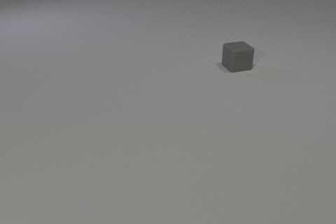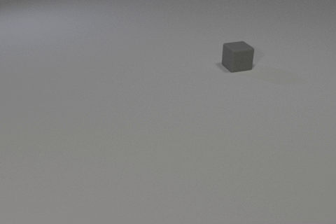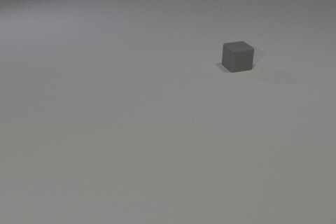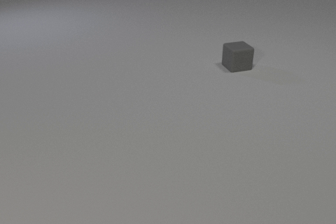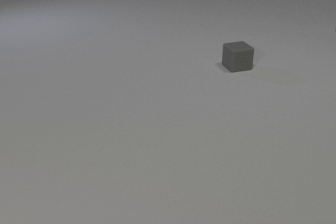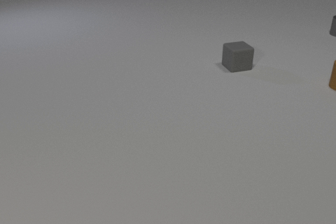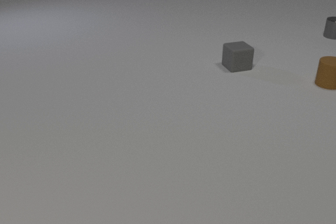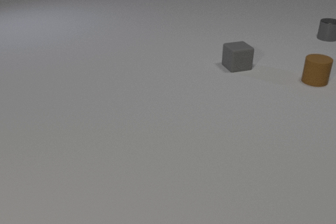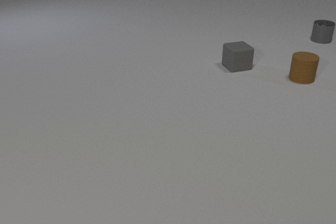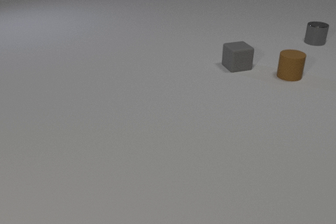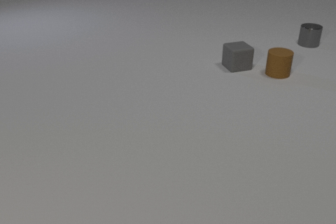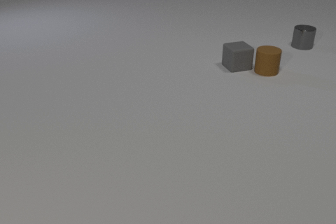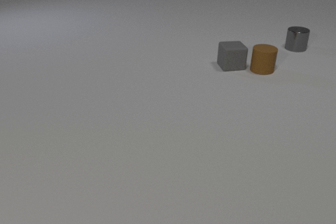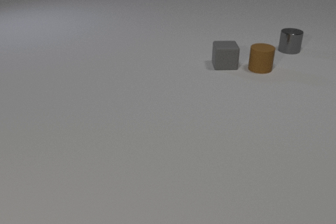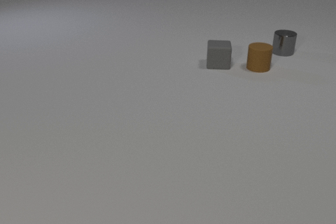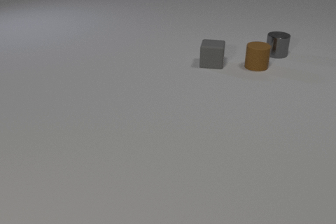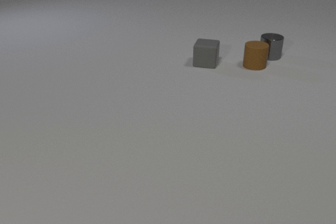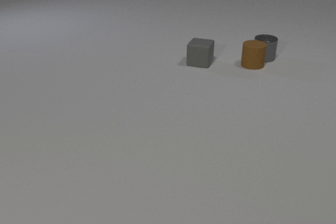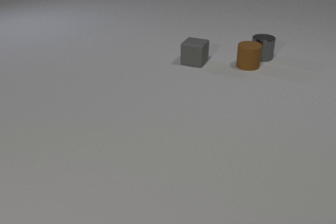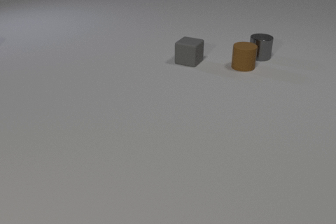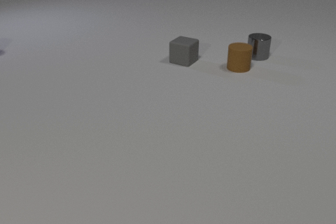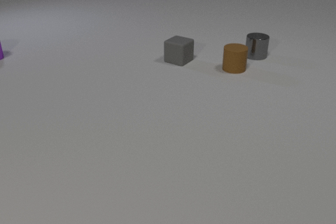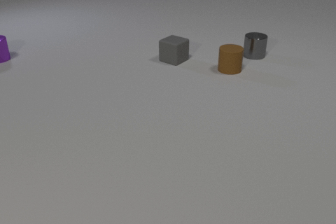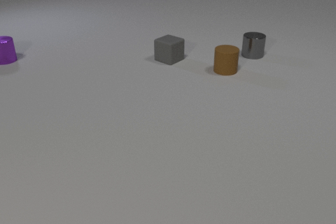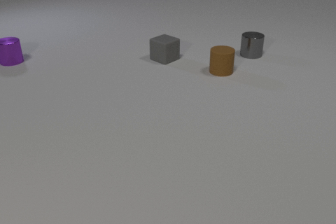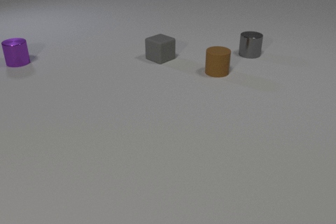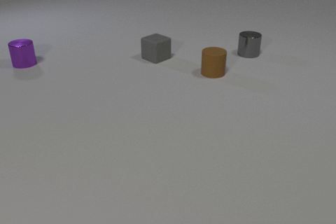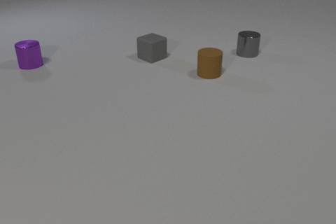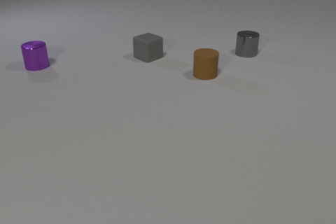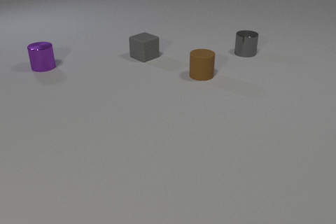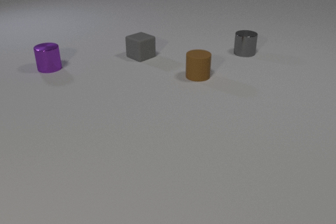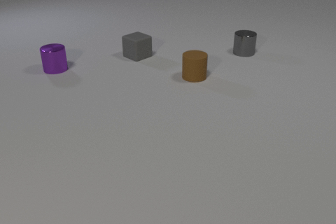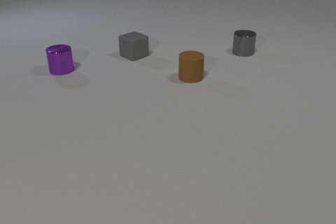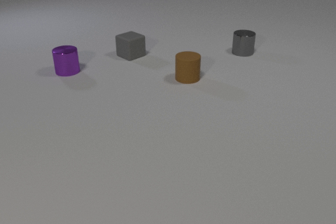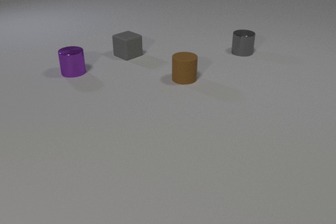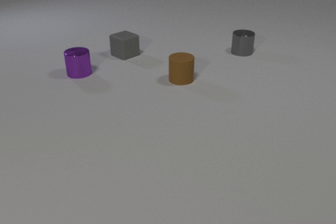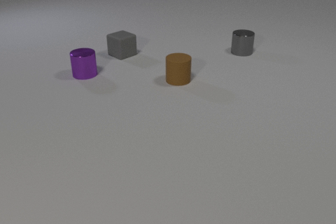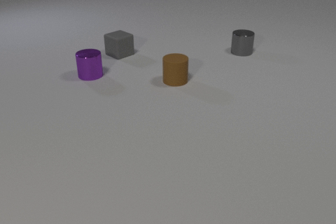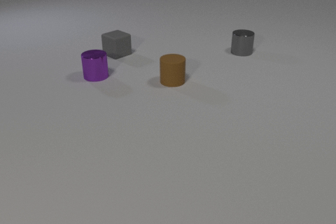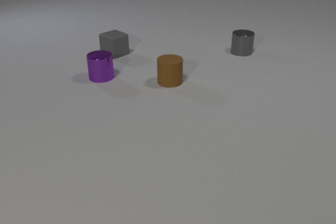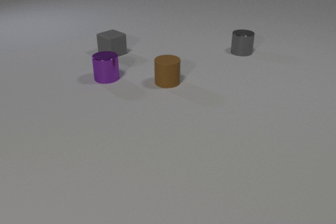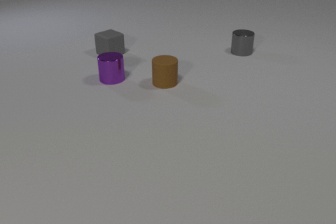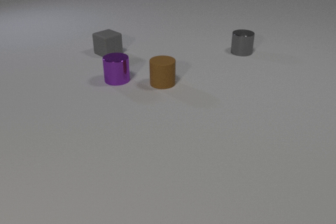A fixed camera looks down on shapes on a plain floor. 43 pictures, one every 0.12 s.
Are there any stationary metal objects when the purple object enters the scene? no.
What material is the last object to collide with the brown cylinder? metal.
What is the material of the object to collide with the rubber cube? rubber.
0.00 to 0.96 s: The brown rubber cylinder comes in at the right edge, slides to the left. The gray metal cylinder comes in at the right edge, slides toward the camera and to the left.
0.96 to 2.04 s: The brown rubber cylinder slides to the left and away from the camera. The gray rubber cube slides to the left, spins clockwise seen from above by about 45 degrees, its near face sliding to the left. The gray metal cylinder slides toward the camera and to the left. The brown rubber cylinder and the gray rubber cube collide. The brown rubber cylinder and the gray metal cylinder collide.
2.04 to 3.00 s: The brown rubber cylinder slides to the left and toward the camera. The gray rubber cube slides to the left, spins so that its near face slides to the left, clockwise seen from above. The gray metal cylinder slides to the left and away from the camera. The purple metal cylinder comes in at the left edge, slides to the right and toward the camera.
3.00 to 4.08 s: The brown rubber cylinder slides to the left and toward the camera. The gray rubber cube slides to the left. The gray metal cylinder slides to the left. The purple metal cylinder slides to the right and toward the camera.
4.08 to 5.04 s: The brown rubber cylinder slides to the left and toward the camera. The gray rubber cube slides to the left and away from the camera. The purple metal cylinder slides to the right and toward the camera.
